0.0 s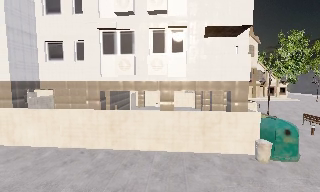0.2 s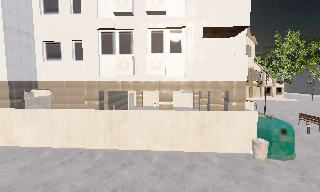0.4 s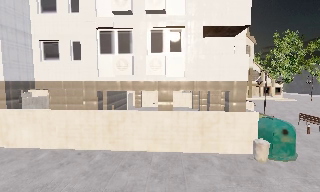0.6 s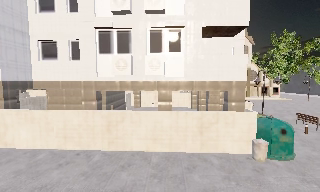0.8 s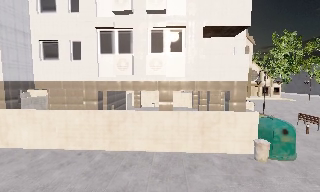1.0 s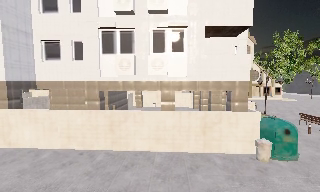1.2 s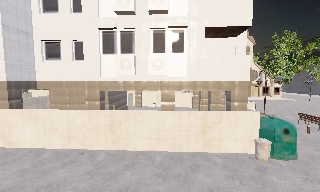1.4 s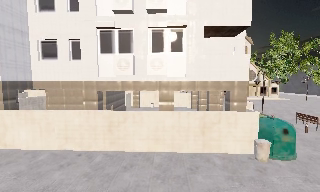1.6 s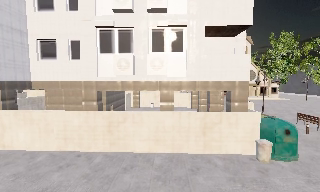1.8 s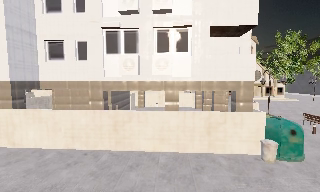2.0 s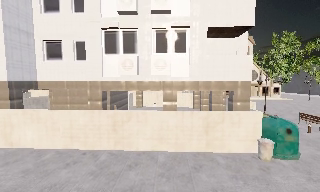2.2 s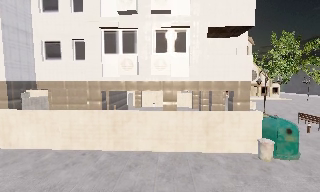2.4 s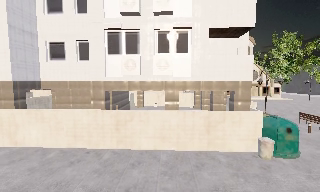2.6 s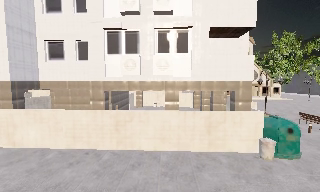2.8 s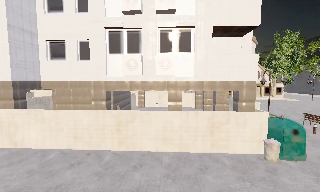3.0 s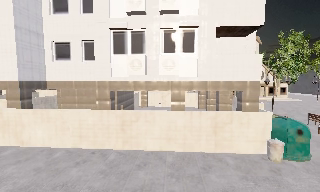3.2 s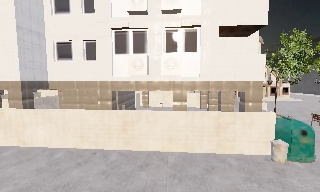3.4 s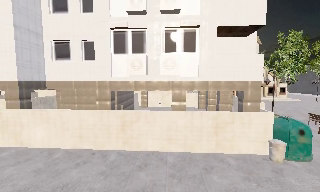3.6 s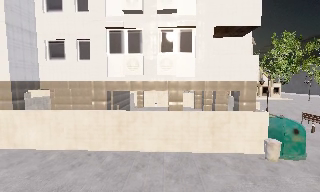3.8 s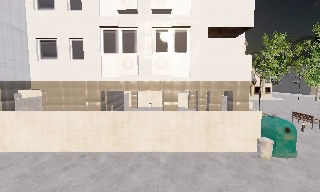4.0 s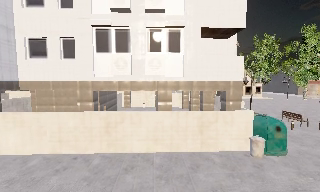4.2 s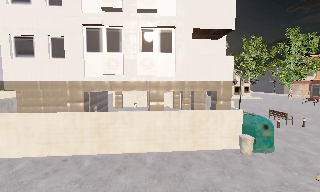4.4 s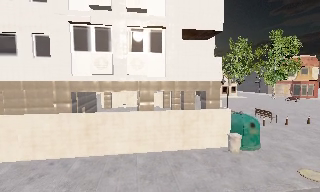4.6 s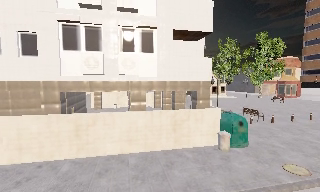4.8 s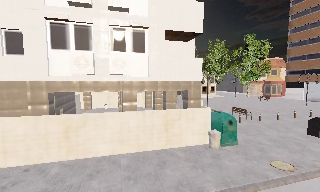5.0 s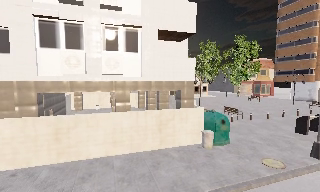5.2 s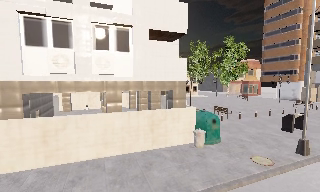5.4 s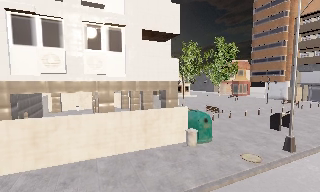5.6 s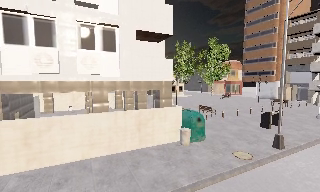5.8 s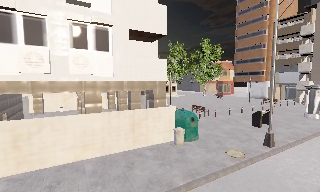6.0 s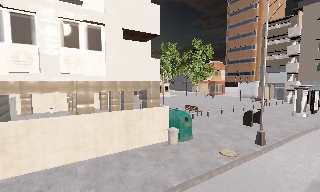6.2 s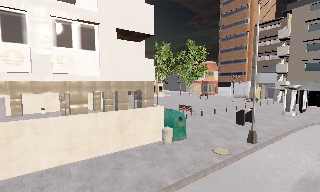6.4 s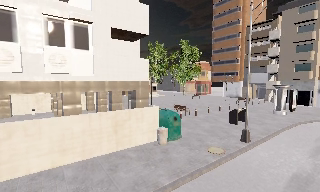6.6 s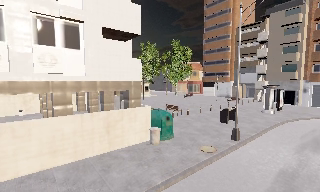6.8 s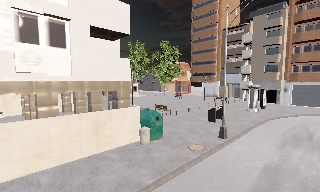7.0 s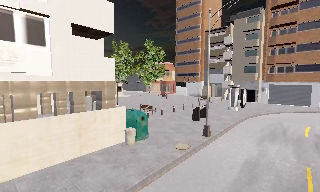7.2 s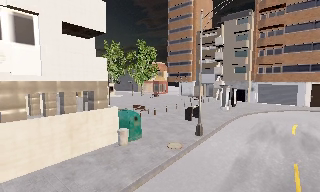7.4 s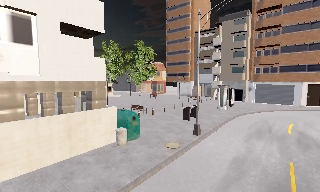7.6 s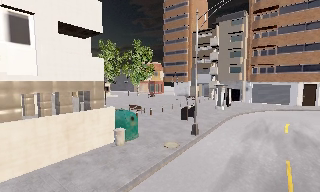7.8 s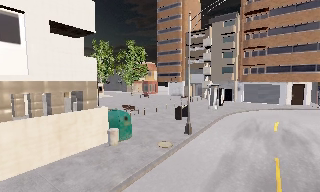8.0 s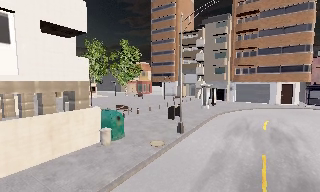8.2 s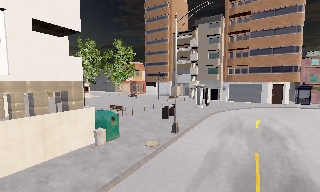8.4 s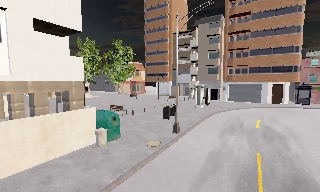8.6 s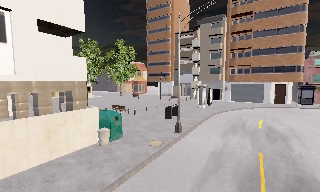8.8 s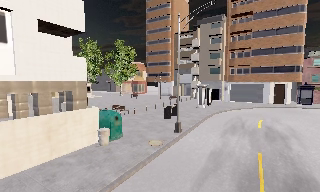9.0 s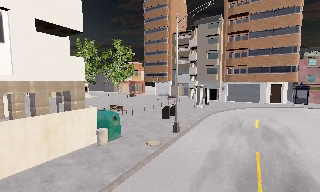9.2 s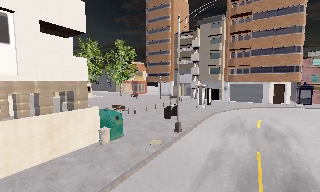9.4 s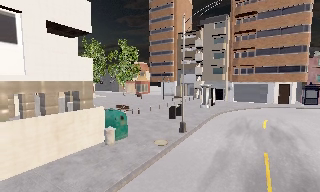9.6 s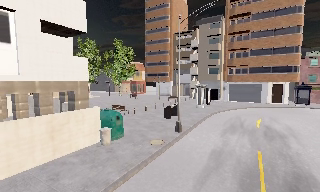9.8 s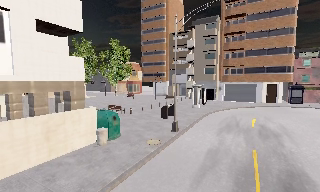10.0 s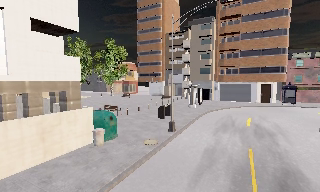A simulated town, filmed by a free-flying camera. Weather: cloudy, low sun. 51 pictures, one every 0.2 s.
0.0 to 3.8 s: The camera travels to its left, about 1 m.
3.8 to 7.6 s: The scene slides to the left, as the camera pans about 55 degrees to its right. It travels to its left, about 0.5 m.
7.6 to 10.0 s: The camera shifts only a little, or ends up much as it began.
The film runs backward here.
